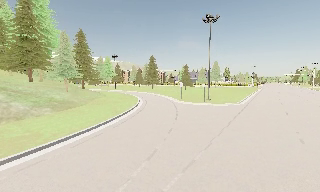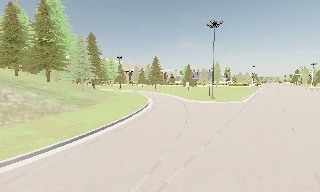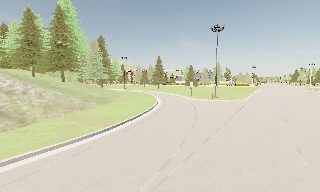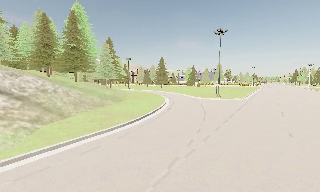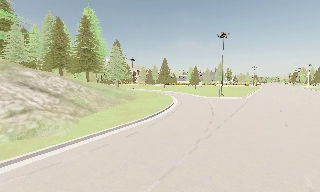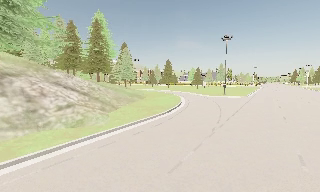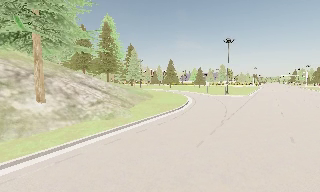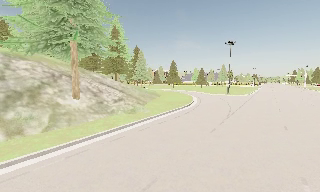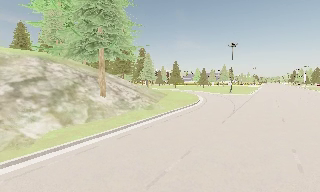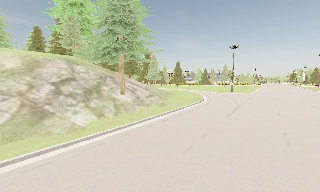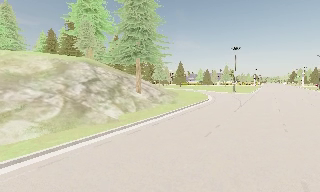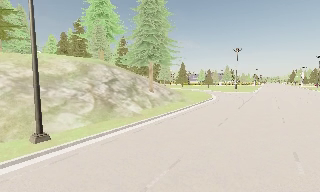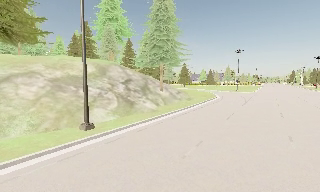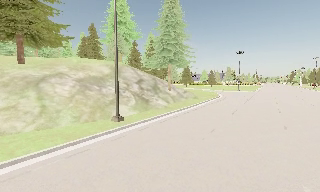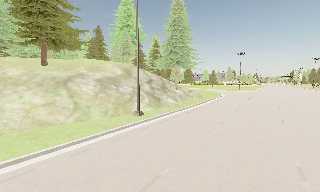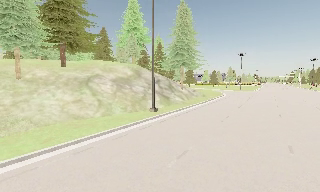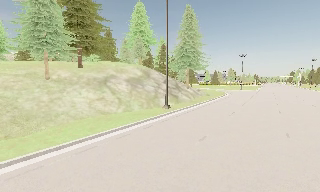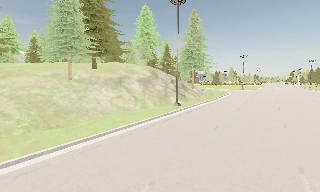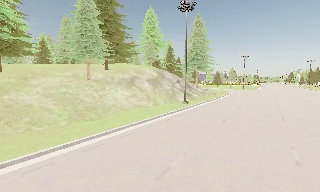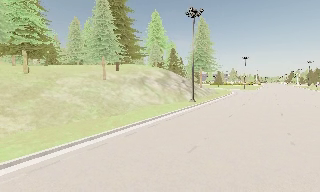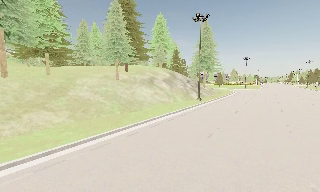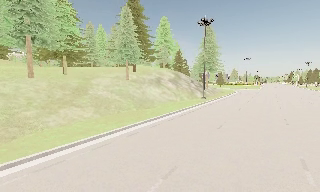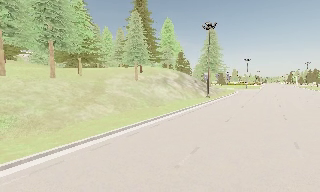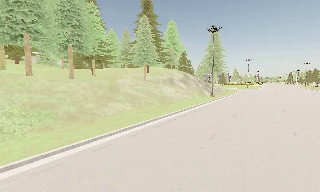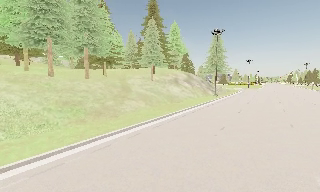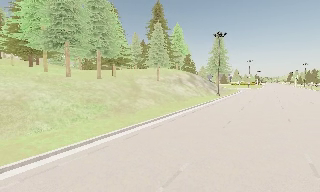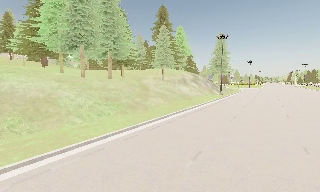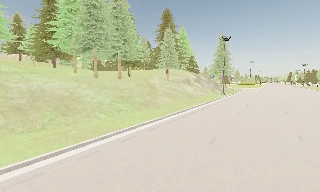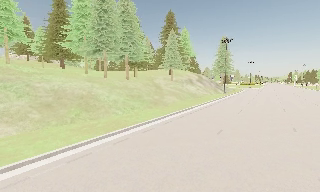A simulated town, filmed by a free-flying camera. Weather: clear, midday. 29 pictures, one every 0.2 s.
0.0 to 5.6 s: The camera travels backward and to its left, about 60 m, so what stands in front gets smaller.
The film runs backward here.
